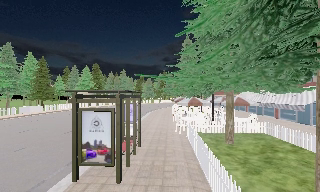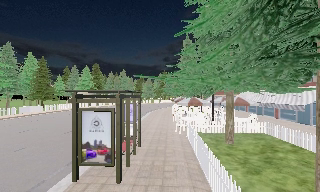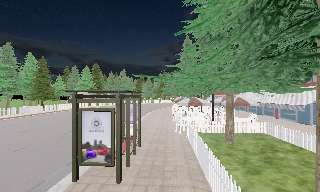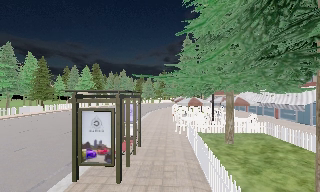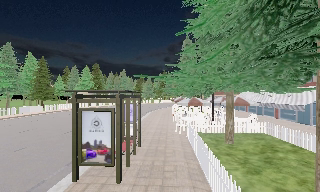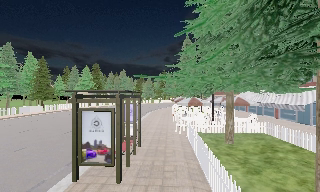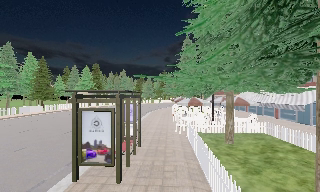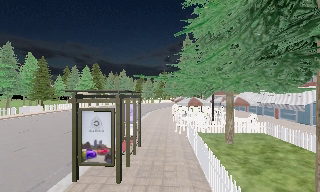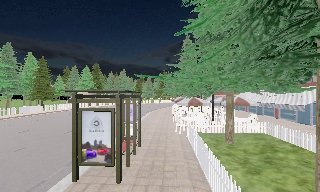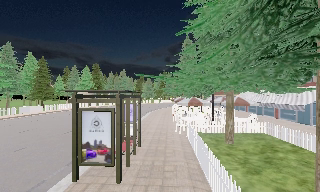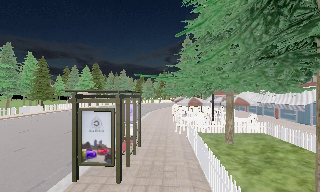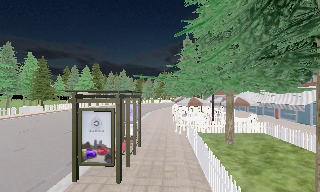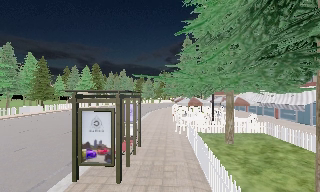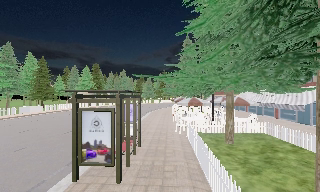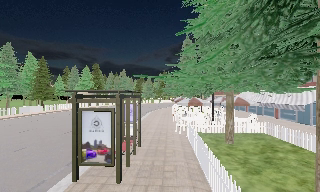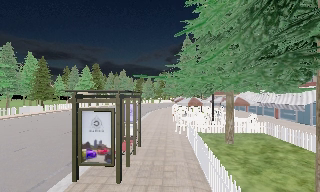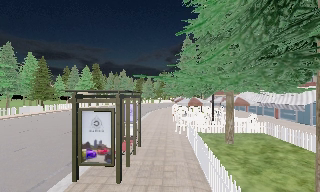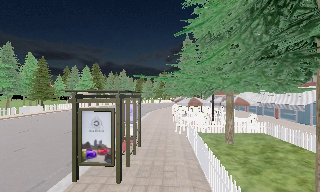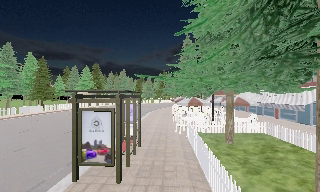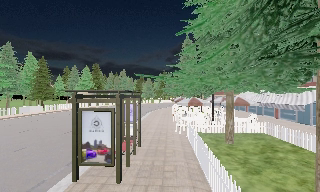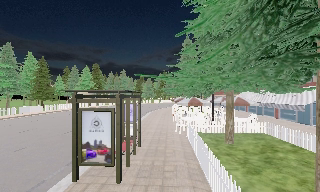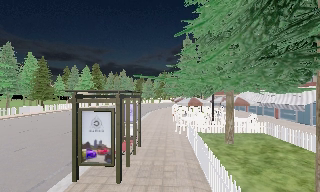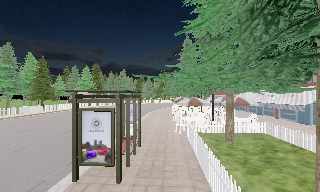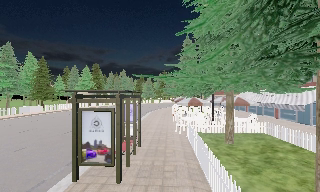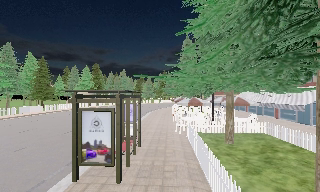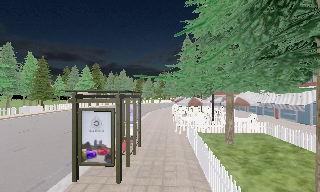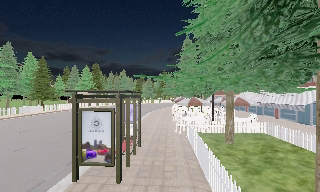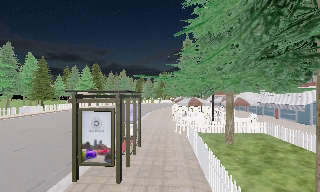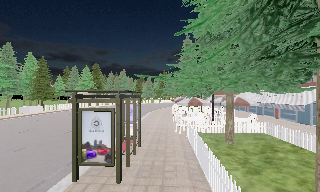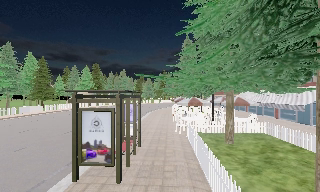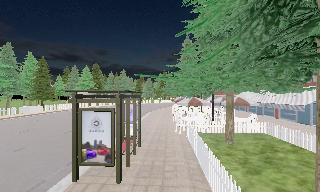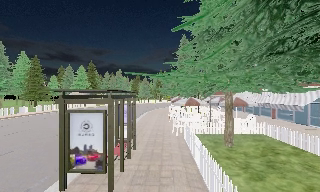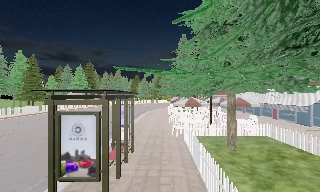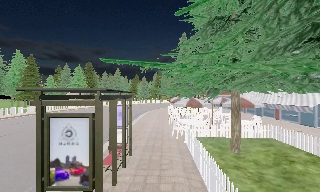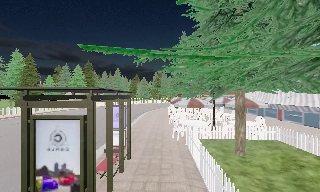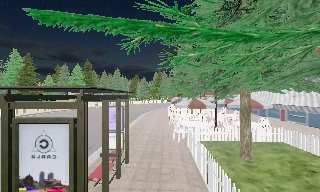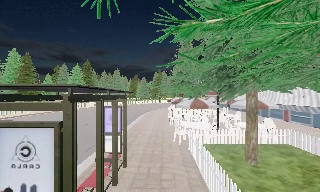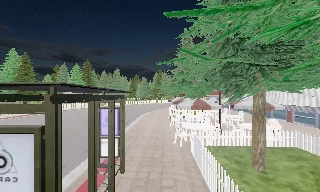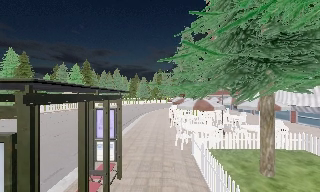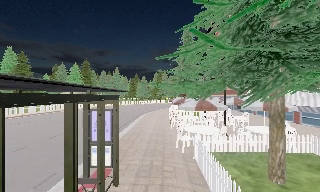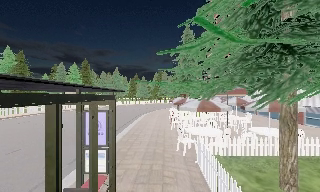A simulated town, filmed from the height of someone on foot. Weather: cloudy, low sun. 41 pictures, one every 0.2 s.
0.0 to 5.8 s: The camera keeps its place and its aim.
5.8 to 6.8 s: The camera travels forward, about 1.5 m, so what stands in front looms larger. It gains speed.
6.8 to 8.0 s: The camera travels forward, about 2.5 m, so what stands in front looms larger.
The film runs forward here.
